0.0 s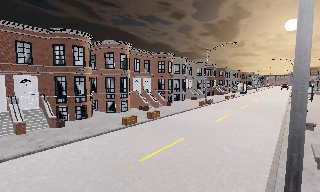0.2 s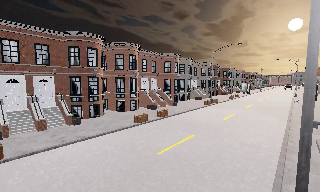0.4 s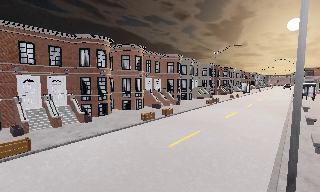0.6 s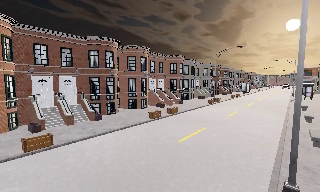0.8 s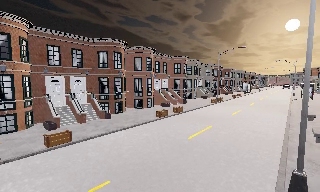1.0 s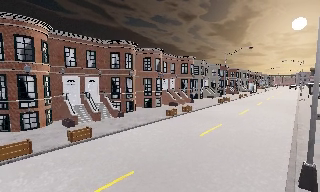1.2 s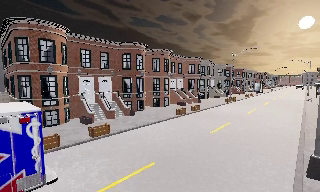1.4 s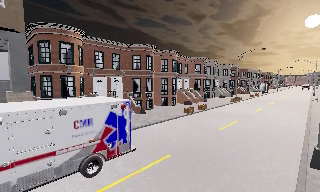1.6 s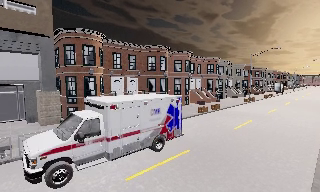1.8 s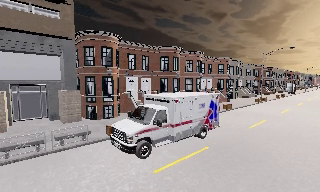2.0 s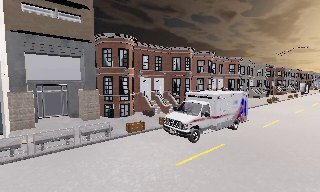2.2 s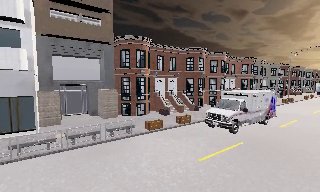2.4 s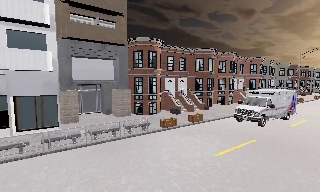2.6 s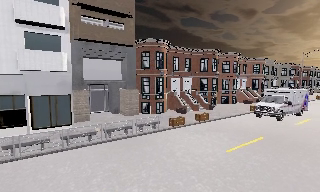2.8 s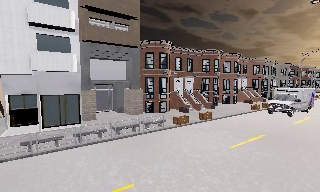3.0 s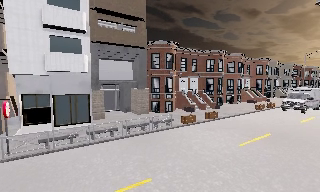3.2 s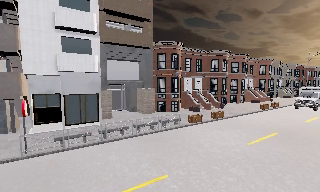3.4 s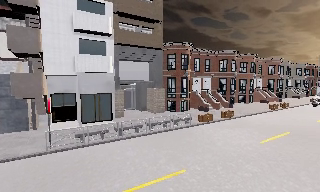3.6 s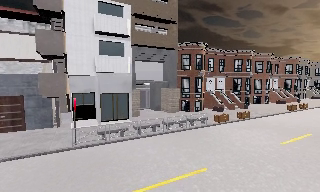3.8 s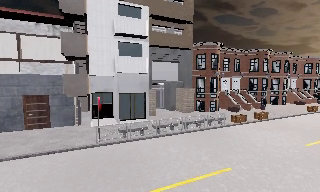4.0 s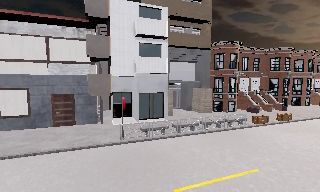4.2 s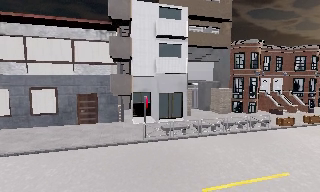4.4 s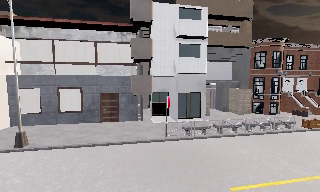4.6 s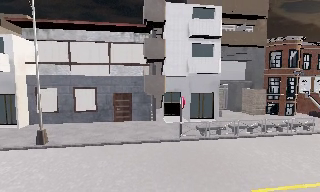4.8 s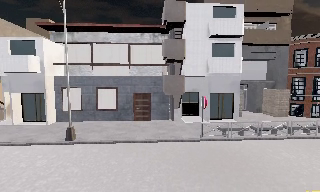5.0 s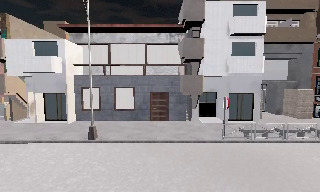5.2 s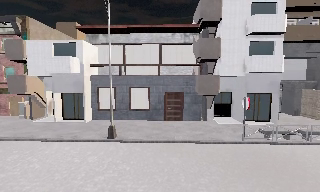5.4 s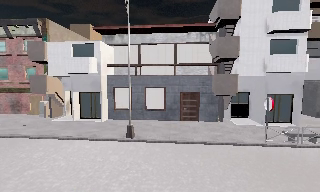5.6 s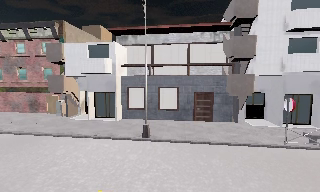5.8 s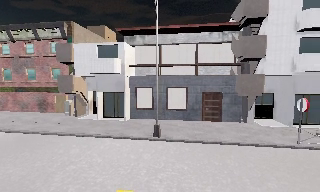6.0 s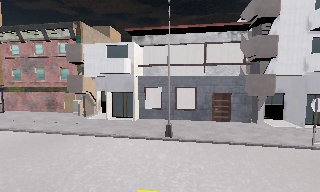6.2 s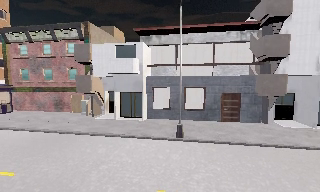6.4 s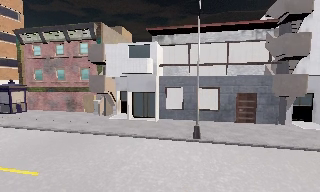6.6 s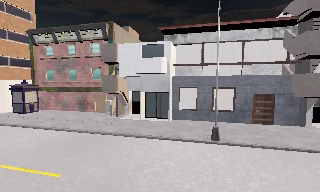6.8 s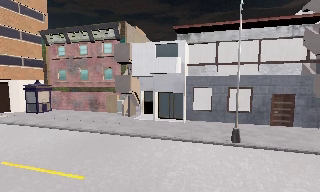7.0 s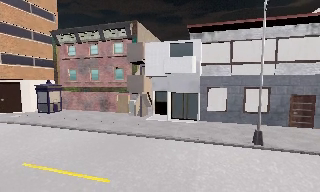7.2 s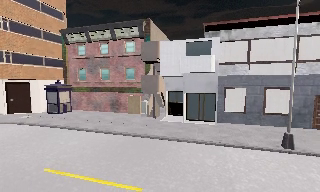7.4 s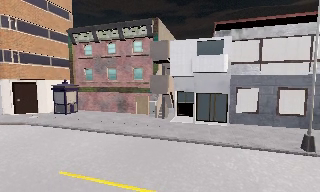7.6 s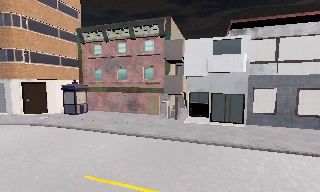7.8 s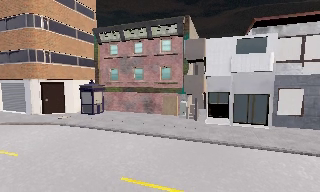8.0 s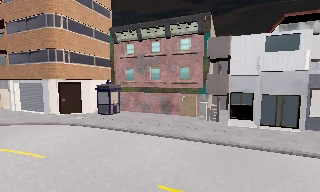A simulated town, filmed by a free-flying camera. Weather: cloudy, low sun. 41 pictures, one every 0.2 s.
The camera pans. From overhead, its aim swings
counterclockwise.
The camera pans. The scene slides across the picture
to the right.
0.0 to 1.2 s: The camera travels backward and to its left, about 5 m, so what stands in front gets smaller.
1.2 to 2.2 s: The camera swings to its left by about 15 degrees, and the scene slides to the right. It travels to its left and backward, about 4 m, so close, fixed things drift to the right.
2.2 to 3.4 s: The camera travels to its left and backward, about 3.5 m, so close, fixed things drift to the right.
3.4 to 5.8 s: The scene slides to the right, as the camera pans about 40 degrees to its left. It travels to its left, about 6 m, so close, fixed things drift to the right.
5.8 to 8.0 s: The scene slides to the right, as the camera pans about 15 degrees to its left. It travels to its left, about 9 m, so close, fixed things drift to the right. It gains speed.
The film runs backward here.
